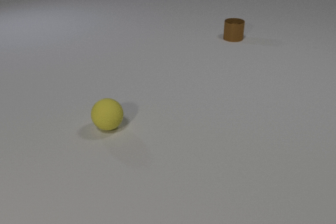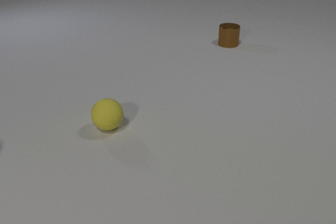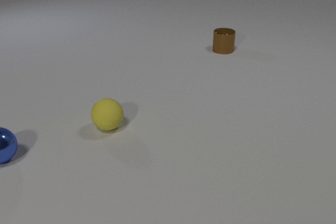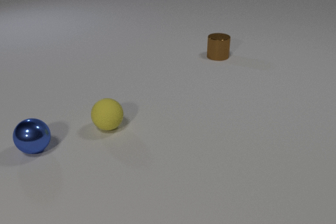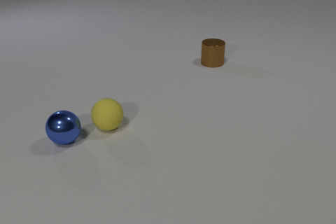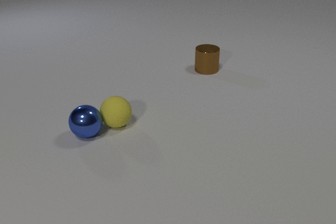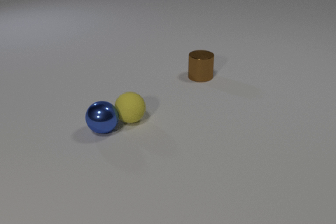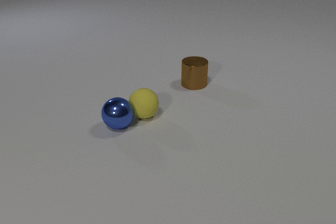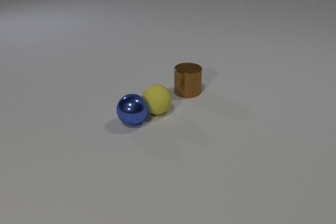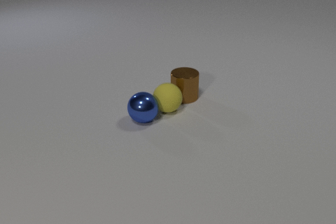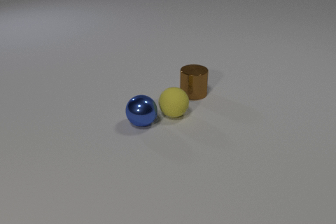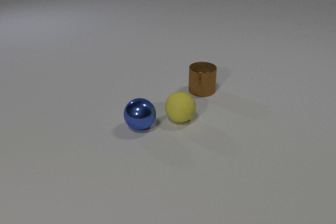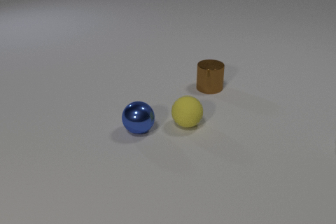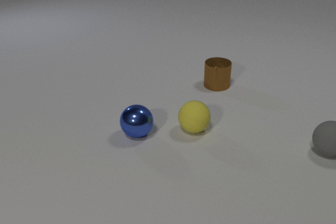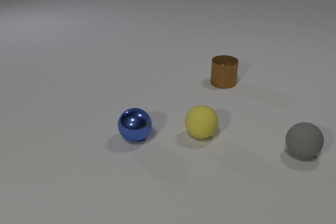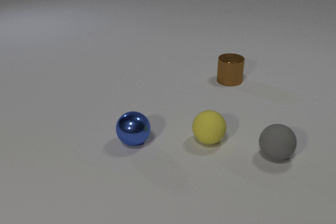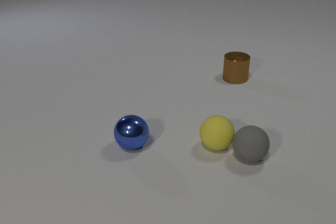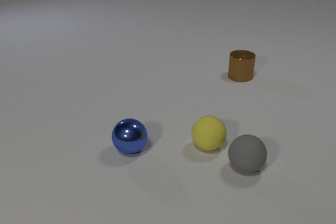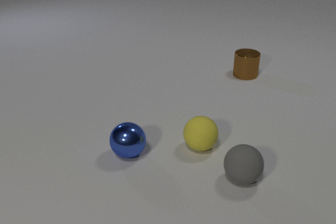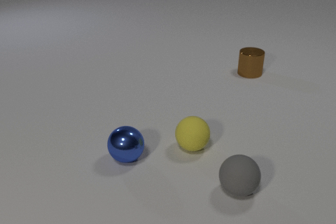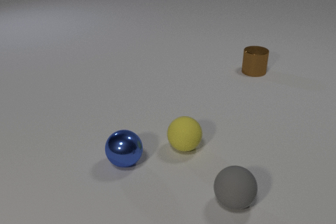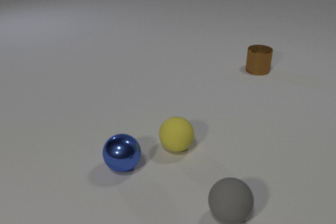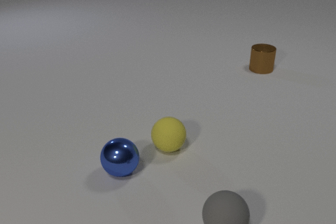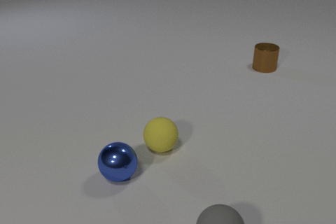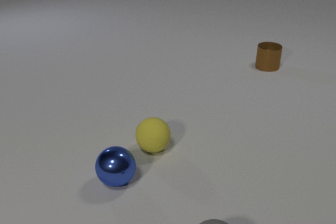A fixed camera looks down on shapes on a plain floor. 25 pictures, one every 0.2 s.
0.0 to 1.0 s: The blue metal sphere comes in at the left edge, rolls to the right. The yellow rubber sphere rolls to the right. The brown metal cylinder slides toward the camera. The blue metal sphere and the yellow rubber sphere collide.
1.0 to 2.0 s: The blue metal sphere rolls to the right. The yellow rubber sphere rolls to the right. The brown metal cylinder slides toward the camera. The yellow rubber sphere and the brown metal cylinder collide.
2.0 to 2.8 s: The blue metal sphere rolls toward the camera. The yellow rubber sphere rolls toward the camera and to the right. The brown metal cylinder slides to the right and away from the camera. The gray rubber sphere comes in at the right edge, rolls to the left and toward the camera.
2.8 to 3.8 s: The blue metal sphere rolls toward the camera. The yellow rubber sphere rolls toward the camera. The brown metal cylinder slides away from the camera and to the right. The gray rubber sphere rolls toward the camera and to the left. The yellow rubber sphere and the gray rubber sphere collide.
3.8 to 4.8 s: The blue metal sphere rolls toward the camera. The yellow rubber sphere rolls to the left. The brown metal cylinder slides away from the camera and to the right. The gray rubber sphere rolls toward the camera.
What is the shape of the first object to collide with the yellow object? sphere.
How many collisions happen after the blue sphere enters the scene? 3.
What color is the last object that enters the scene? gray.
